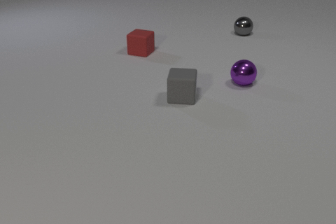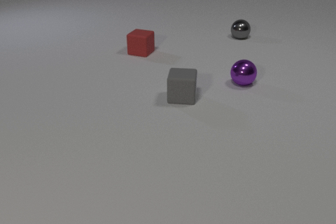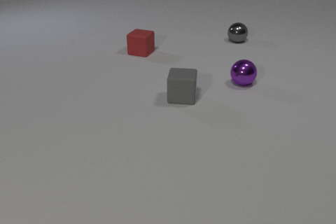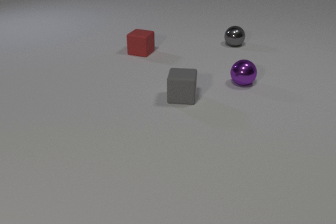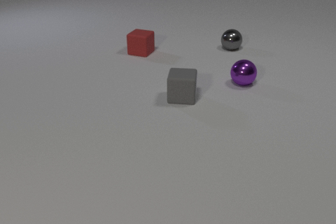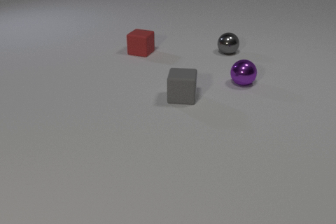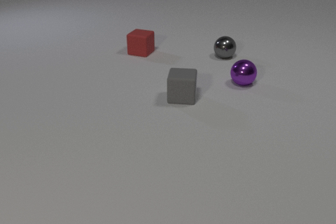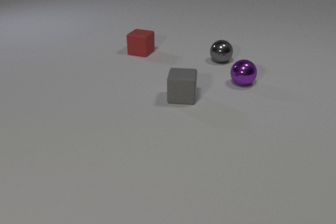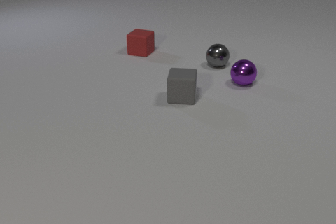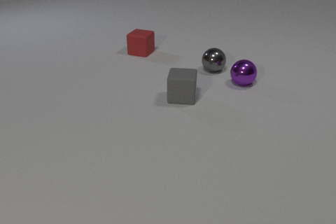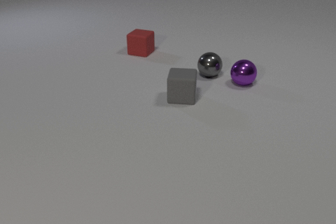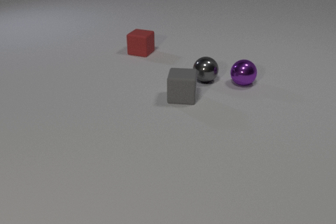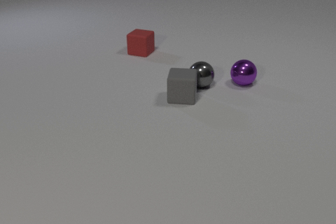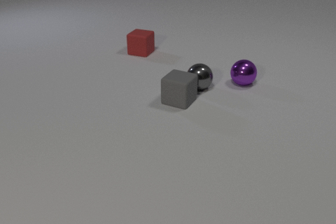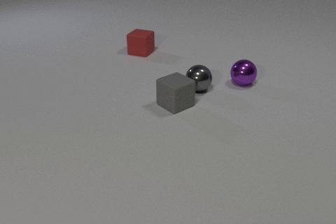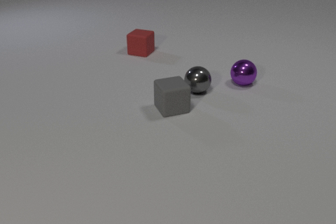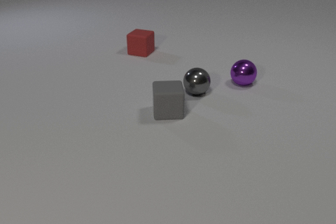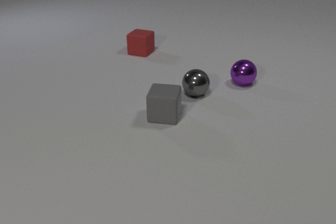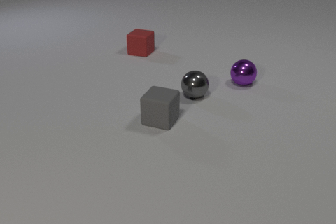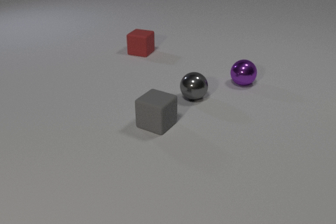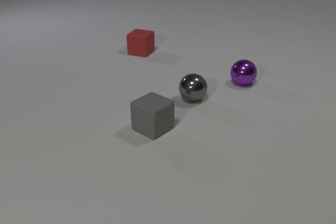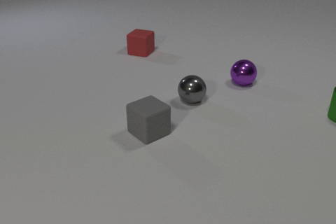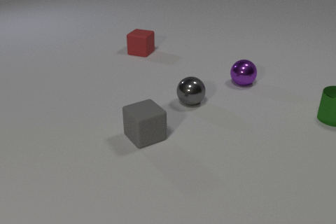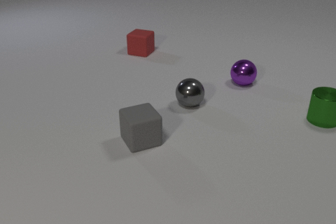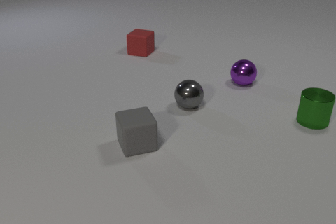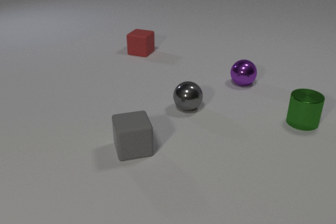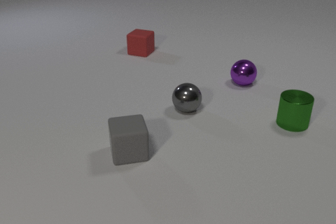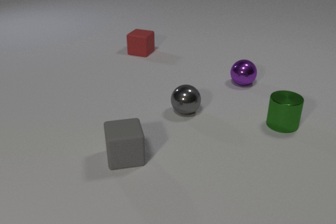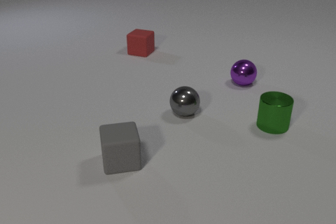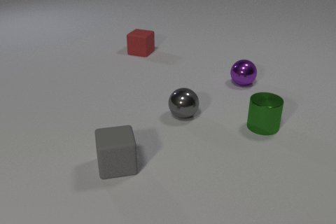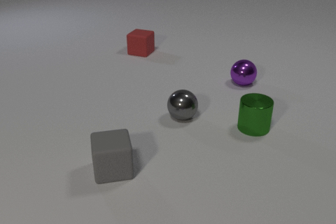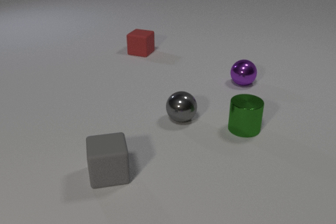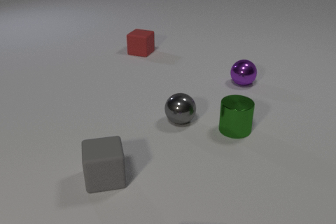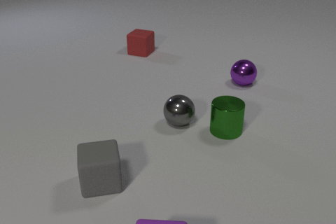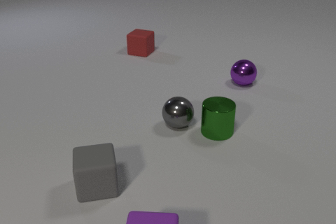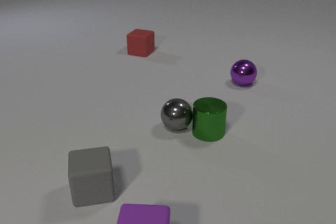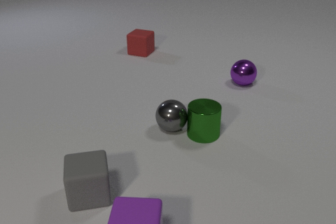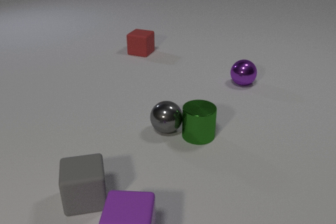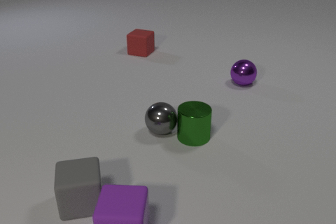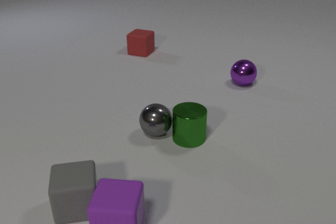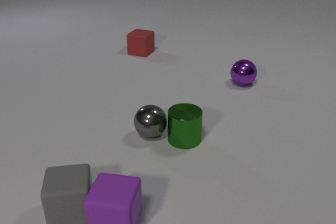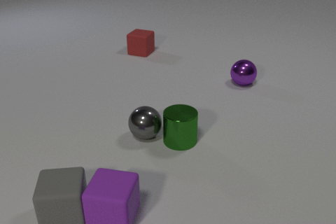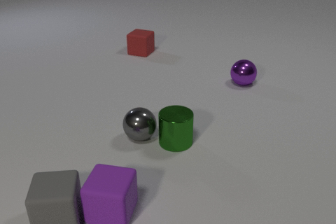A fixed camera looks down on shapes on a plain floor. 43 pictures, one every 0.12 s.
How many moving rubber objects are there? 2.
What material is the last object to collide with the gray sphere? metal.
What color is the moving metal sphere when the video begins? gray.
0.00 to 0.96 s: The gray metal sphere rolls toward the camera.
0.96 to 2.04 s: The gray metal sphere rolls toward the camera. The gray rubber cube slides toward the camera and to the left, spins clockwise seen from above by about 90 degrees, its near face sliding to the left. The gray metal sphere and the gray rubber cube collide.
2.04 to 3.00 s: The gray metal sphere rolls toward the camera. The gray rubber cube slides toward the camera and to the left, spins so that its near face slides to the left, clockwise seen from above. The green metal cylinder comes in at the right edge, slides to the left and toward the camera.
3.00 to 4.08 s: The gray metal sphere rolls toward the camera. The gray rubber cube slides toward the camera and to the left. The green metal cylinder slides to the left and toward the camera. The purple rubber cube comes in at the bottom edge, slides away from the camera and to the left.
4.08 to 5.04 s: The gray metal sphere rolls to the left and toward the camera. The gray rubber cube slides to the left and toward the camera. The green metal cylinder slides to the left and toward the camera. The purple rubber cube slides away from the camera and to the left. The gray metal sphere and the green metal cylinder collide. The gray rubber cube and the purple rubber cube collide.
